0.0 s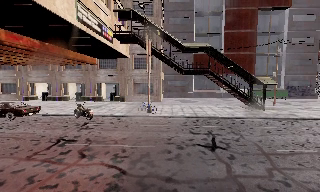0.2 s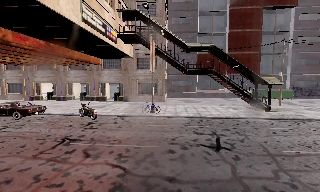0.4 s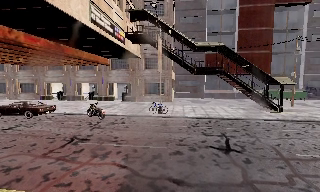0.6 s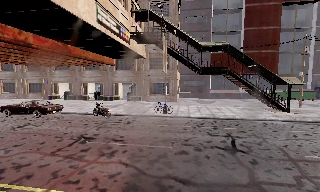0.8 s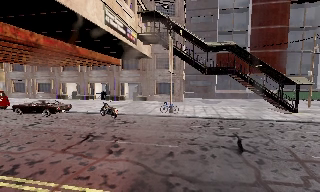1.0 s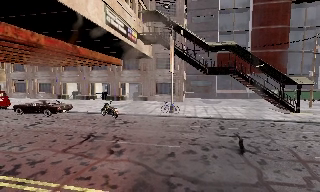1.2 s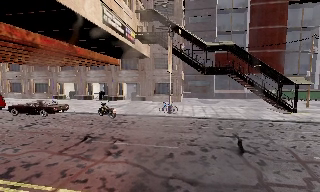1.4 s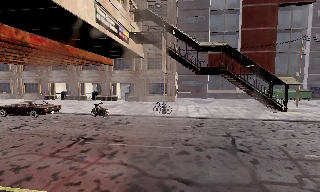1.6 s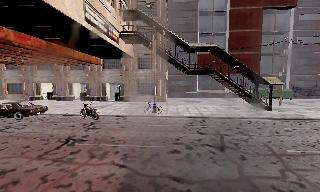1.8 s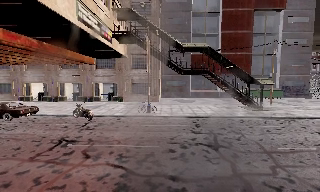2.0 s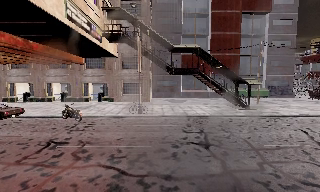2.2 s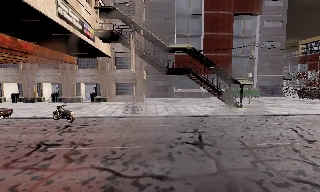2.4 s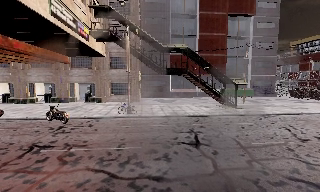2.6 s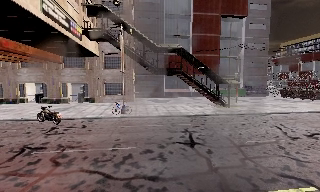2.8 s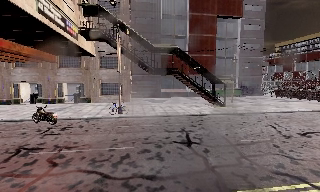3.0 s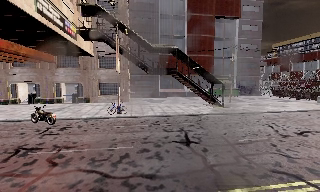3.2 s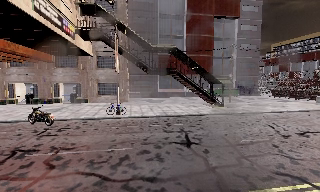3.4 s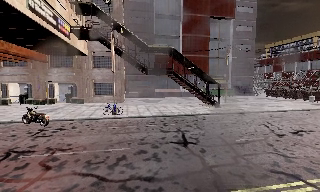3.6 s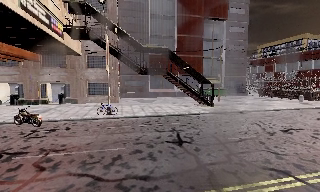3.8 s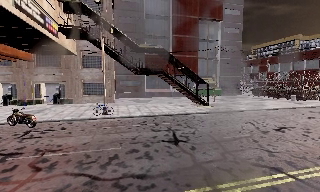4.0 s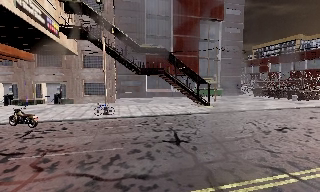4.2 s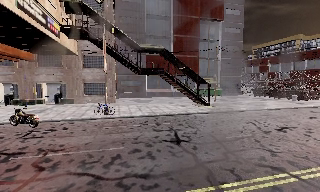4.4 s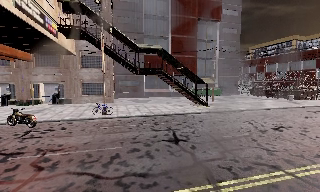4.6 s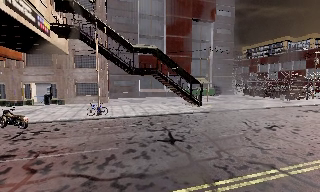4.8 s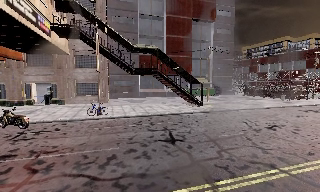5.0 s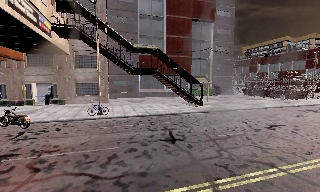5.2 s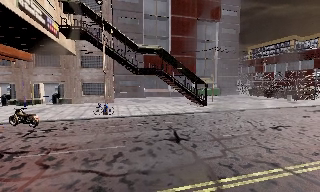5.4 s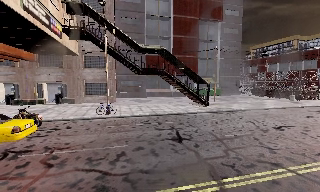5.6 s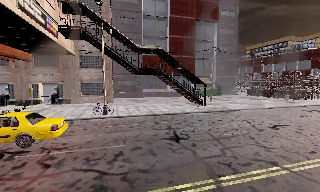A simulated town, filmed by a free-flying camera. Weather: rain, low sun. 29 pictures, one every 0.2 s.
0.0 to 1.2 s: The camera shifts only a little, or ends up much as it began.
1.2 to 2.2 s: The camera swings to its right by about 15 degrees, and the scene slides to the left.
2.2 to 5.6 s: The scene slides to the left, as the camera pans about 15 degrees to its right. It travels to its left, about 0.5 m.
The film runs backward here.
